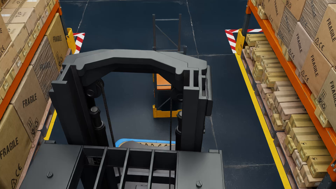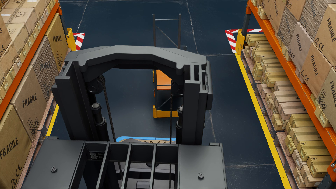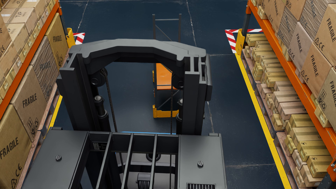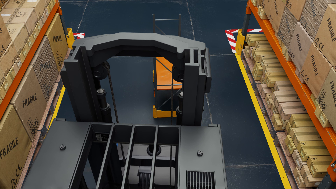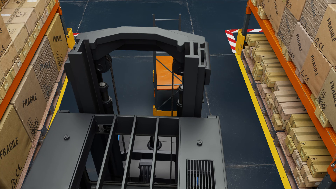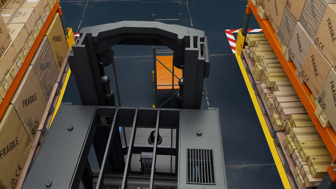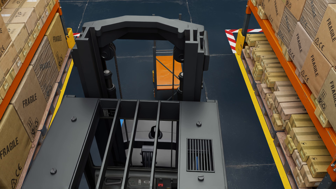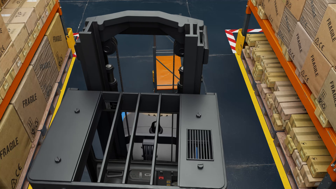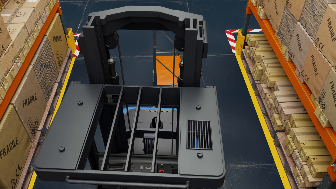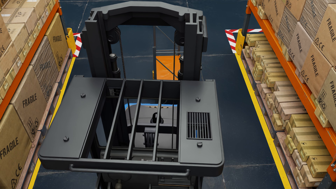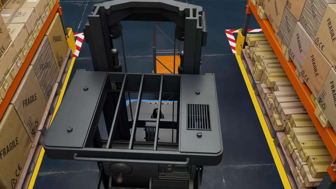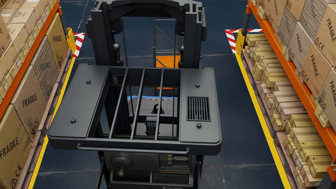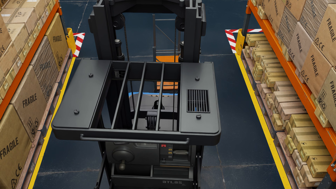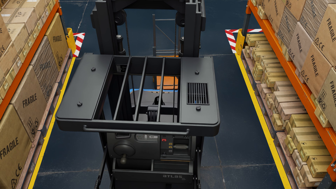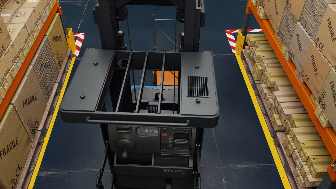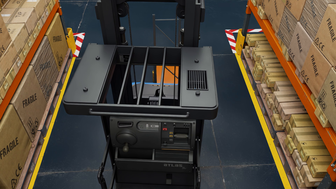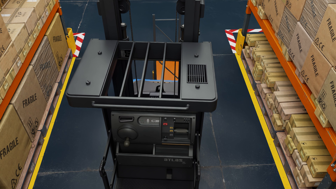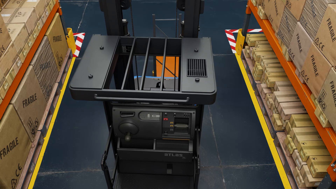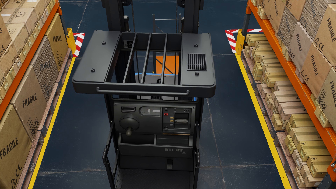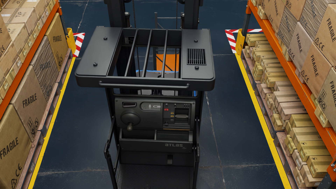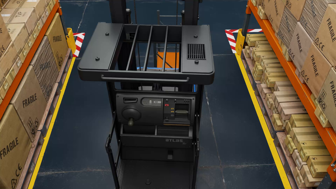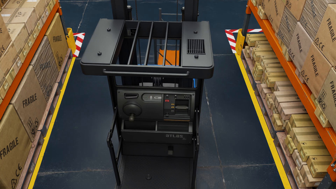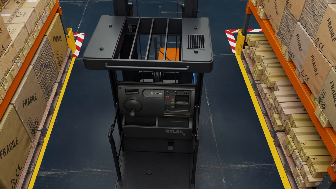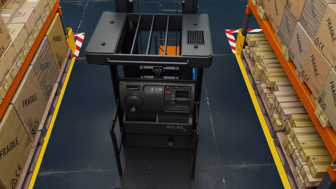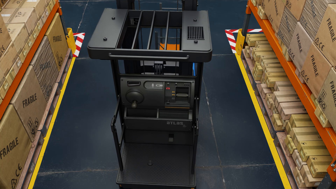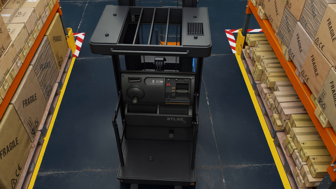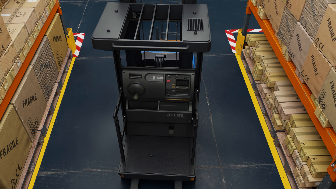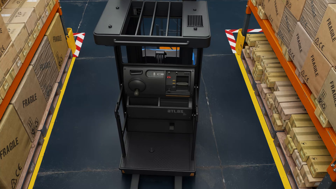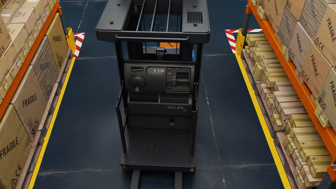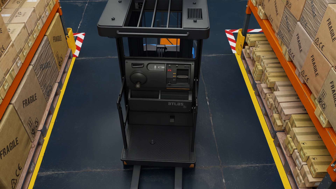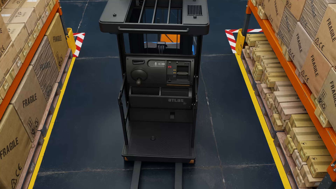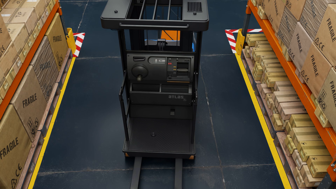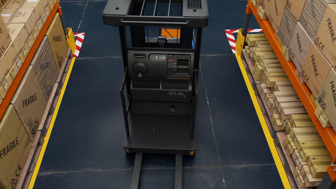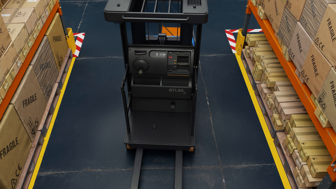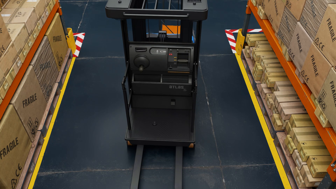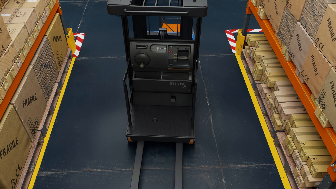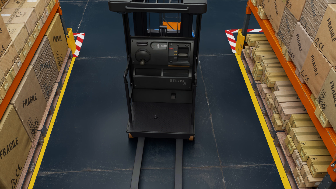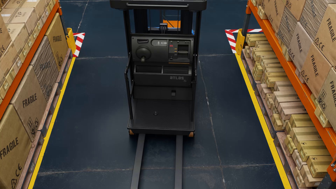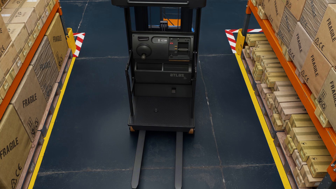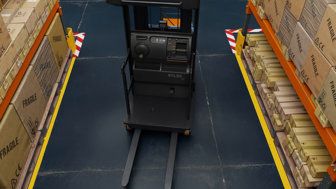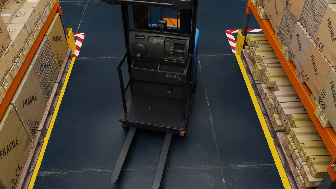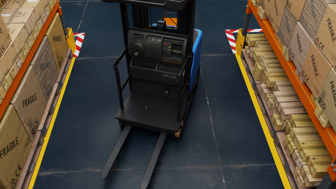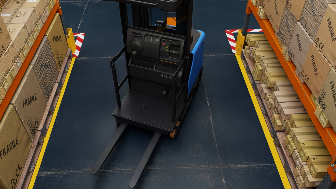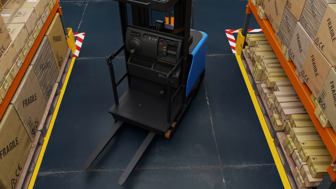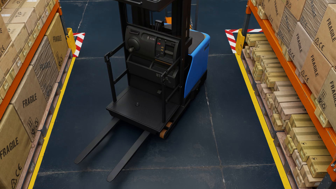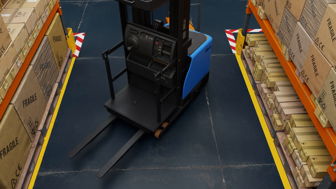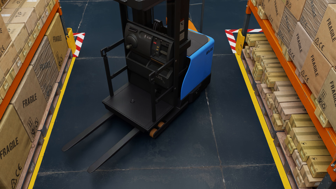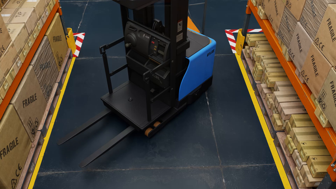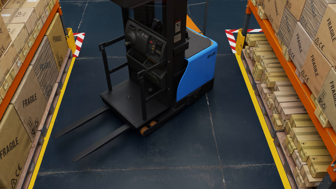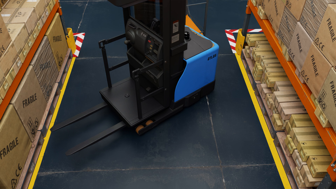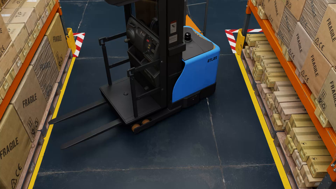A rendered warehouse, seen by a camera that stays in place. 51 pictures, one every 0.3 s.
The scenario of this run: A forklift runs into an object in its way.
